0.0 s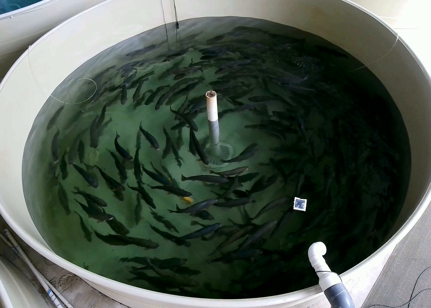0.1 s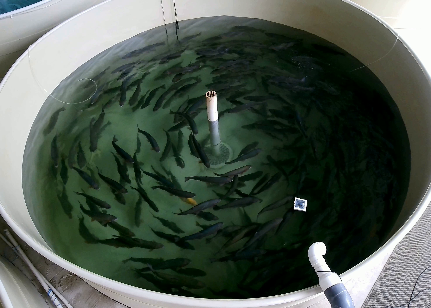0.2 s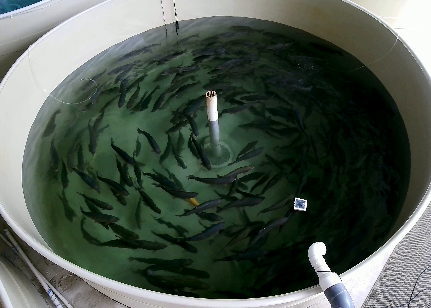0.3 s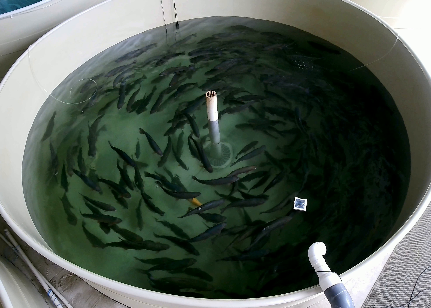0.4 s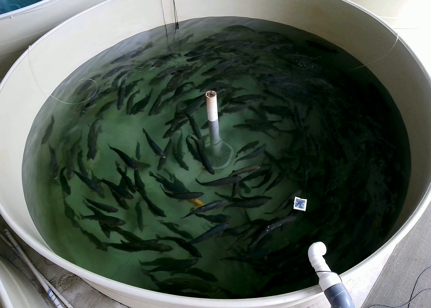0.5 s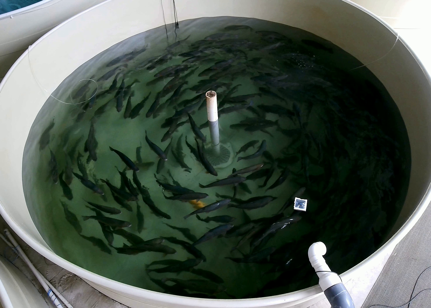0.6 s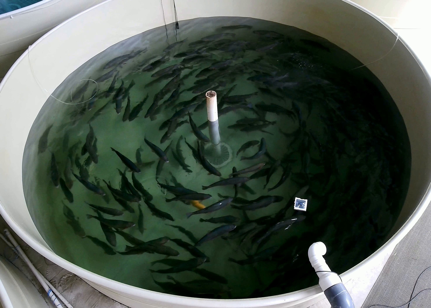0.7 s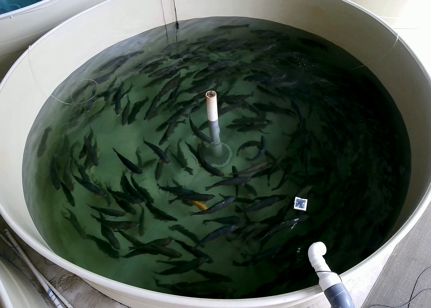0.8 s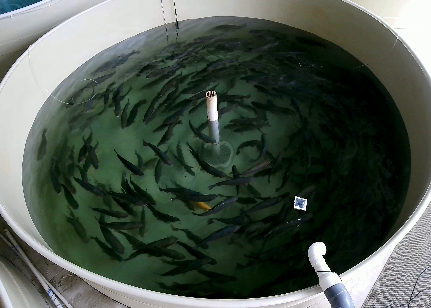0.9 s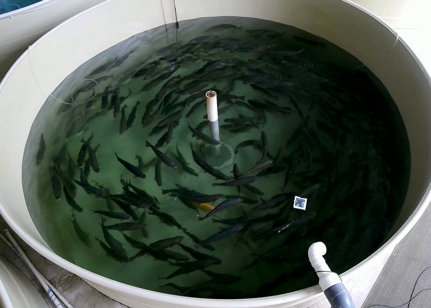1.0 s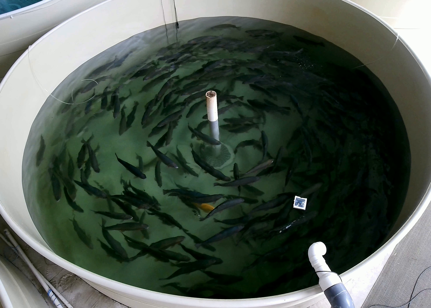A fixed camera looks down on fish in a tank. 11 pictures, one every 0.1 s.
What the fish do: Normal cruising.
